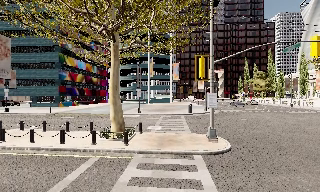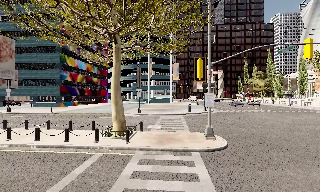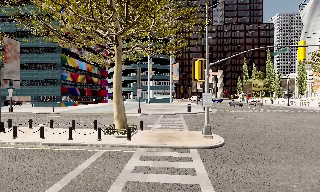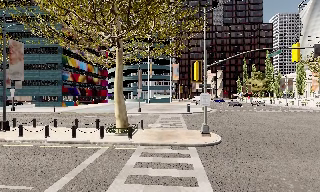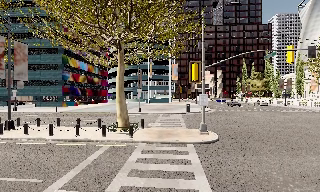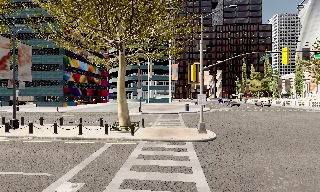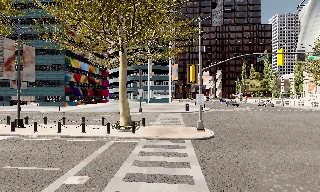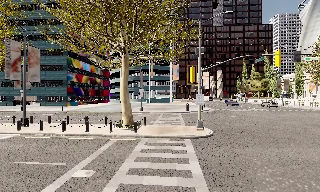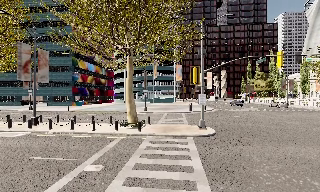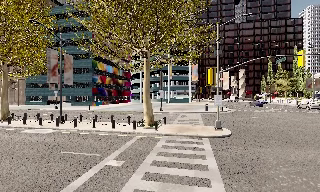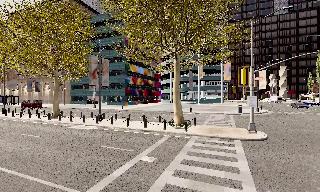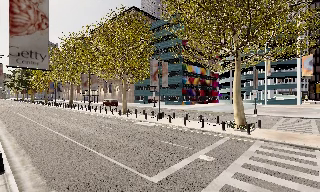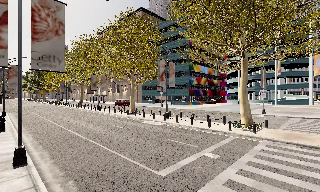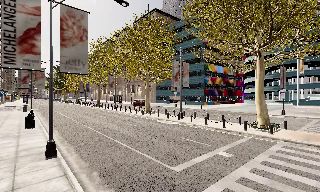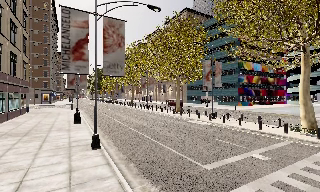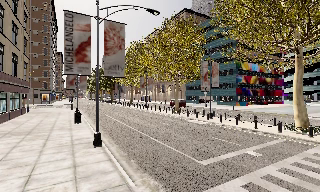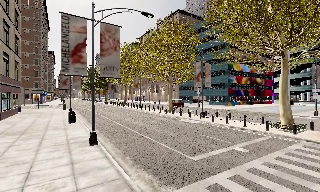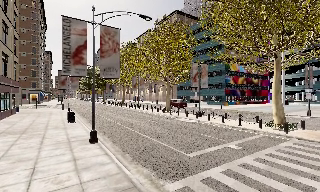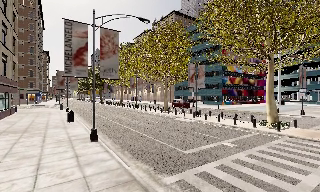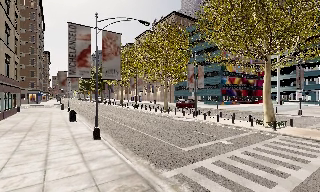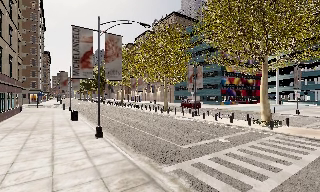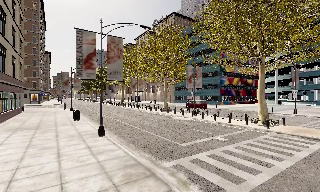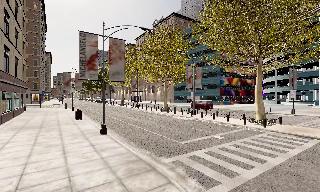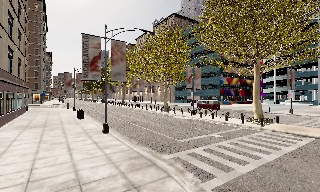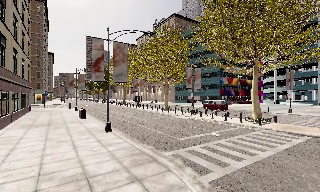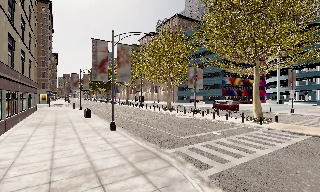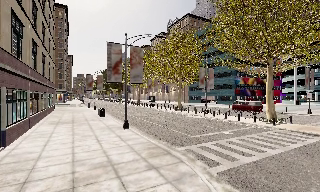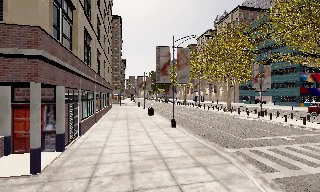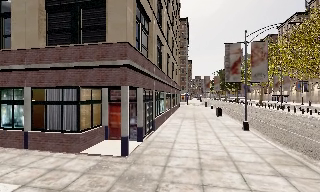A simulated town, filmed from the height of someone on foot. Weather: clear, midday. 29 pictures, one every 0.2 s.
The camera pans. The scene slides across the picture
to the right.
The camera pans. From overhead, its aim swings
counterclockwise.
0.0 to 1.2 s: The camera travels backward, about 2.5 m, so what stands in front gets smaller.
1.2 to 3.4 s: The camera pans to its left, which is counterclockwise from overhead, by about 55 degrees. It travels backward, about 4 m.
3.4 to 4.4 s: The camera travels backward, about 2 m, so what stands in front gets smaller.
4.4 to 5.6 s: The scene slides to the right, as the camera pans about 45 degrees to its left. It travels backward, about 2.5 m.
The film runs backward here.
